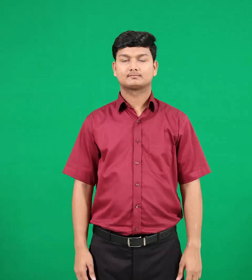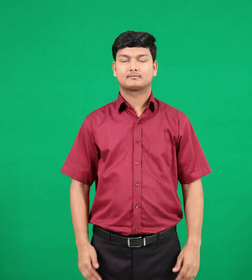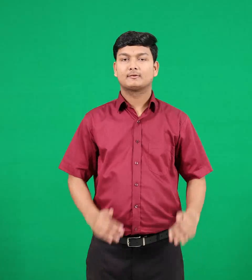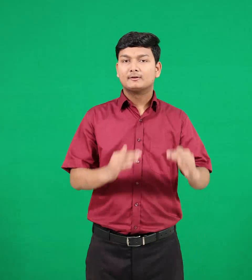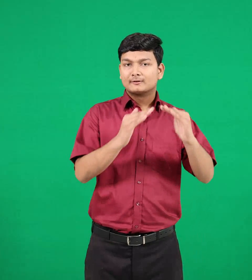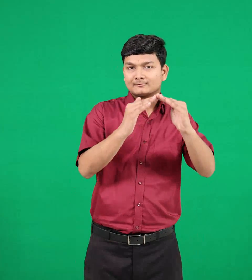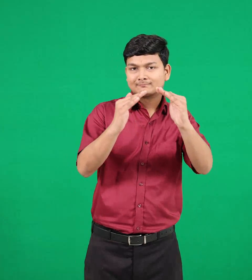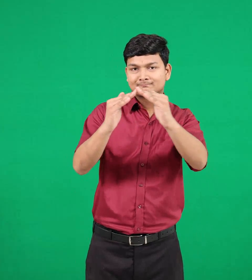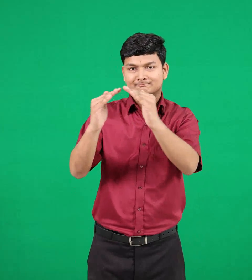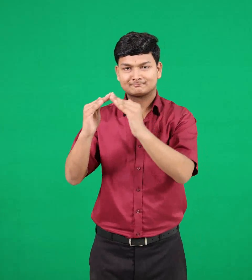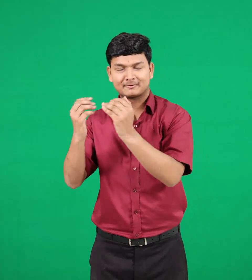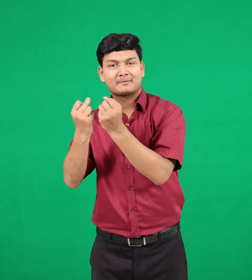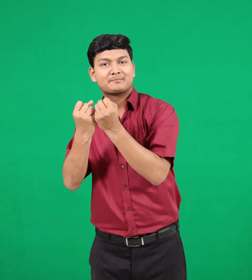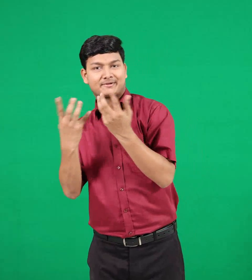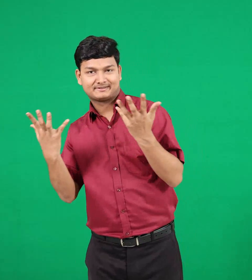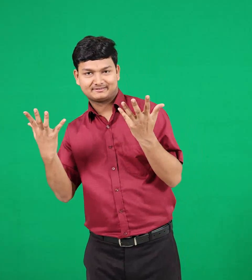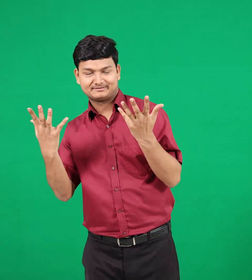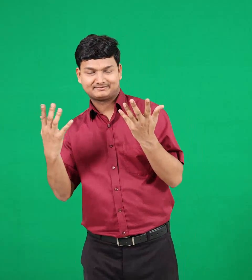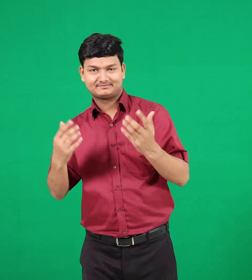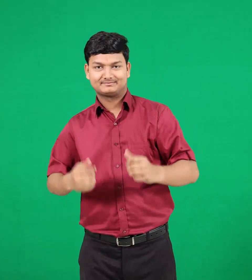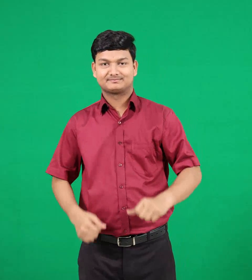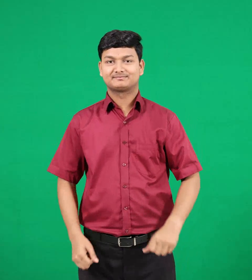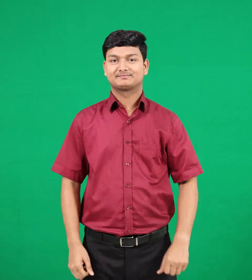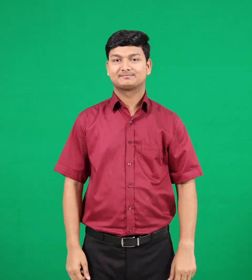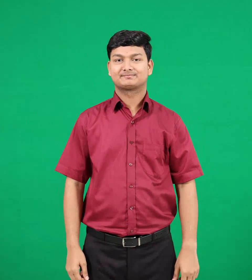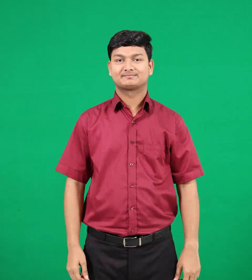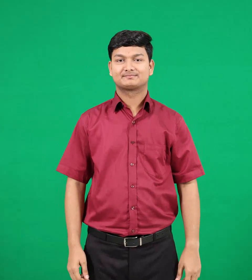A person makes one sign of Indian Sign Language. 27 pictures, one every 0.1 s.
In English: homes & houses
